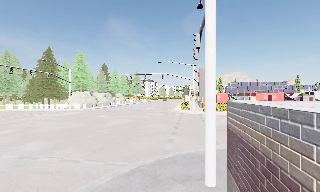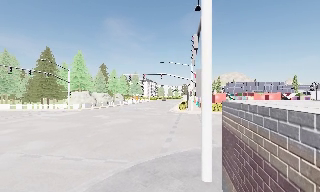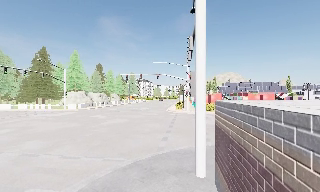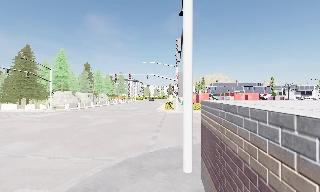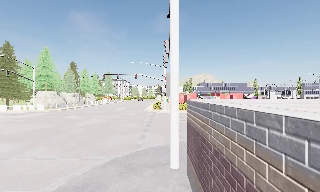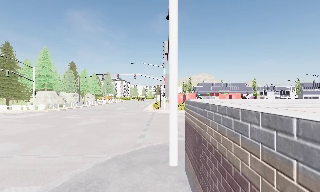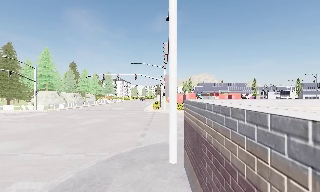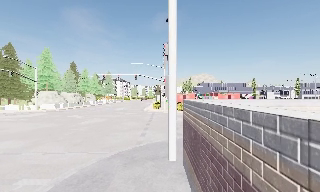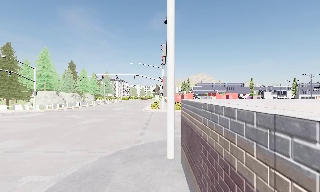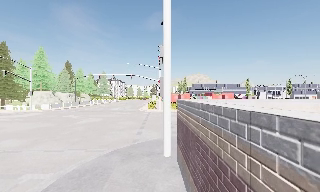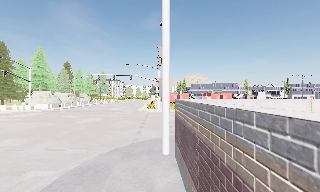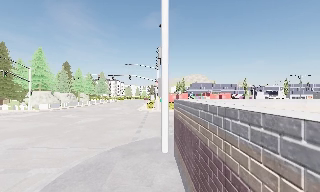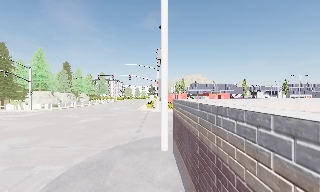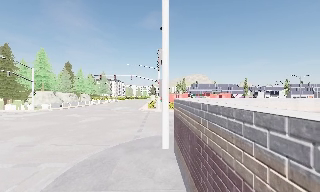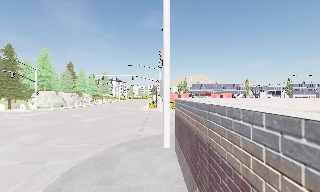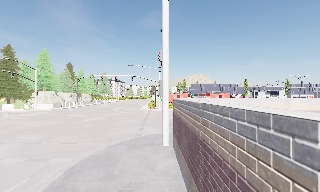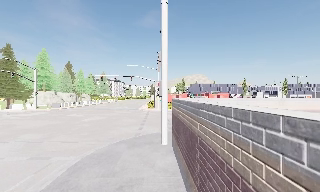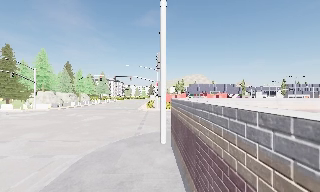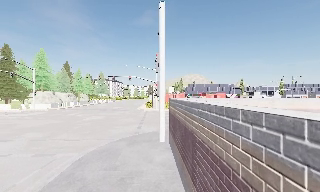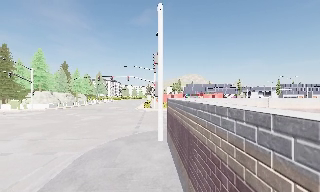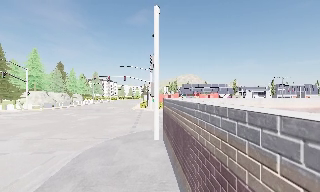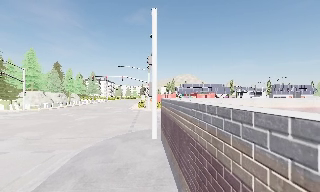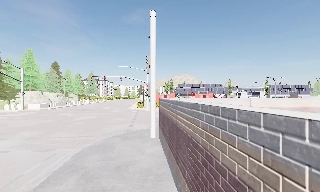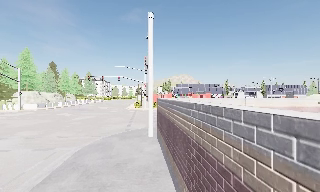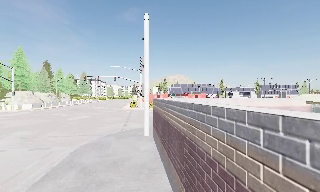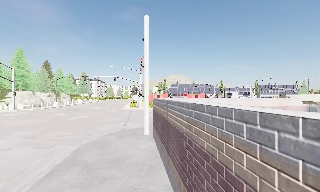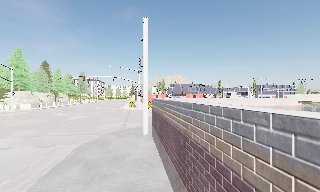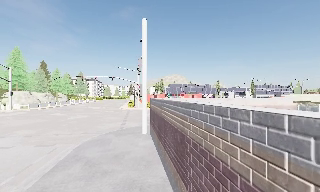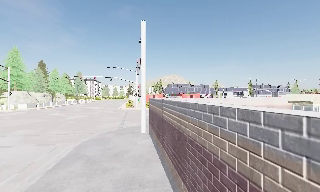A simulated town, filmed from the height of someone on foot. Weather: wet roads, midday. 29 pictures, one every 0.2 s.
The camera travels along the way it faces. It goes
backward.
0.0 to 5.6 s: The camera swings to its right by about 20 degrees, and the scene slides to the left. It travels backward, about 6 m, so what stands in front gets smaller.
The film runs backward here.
